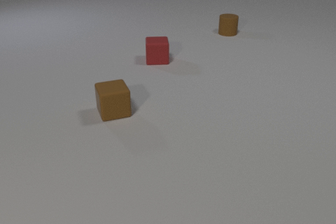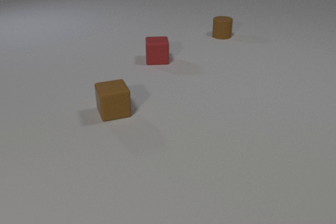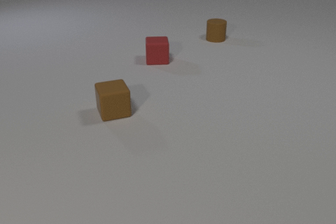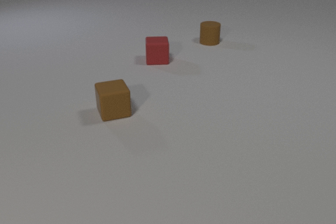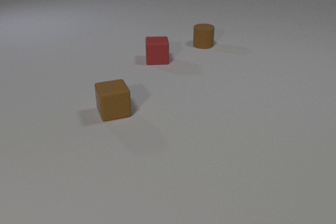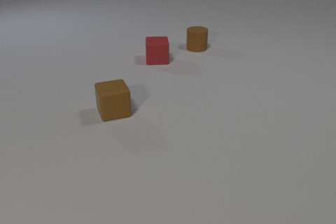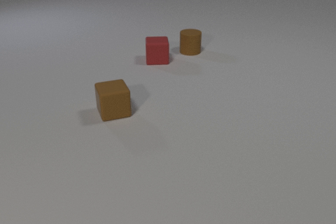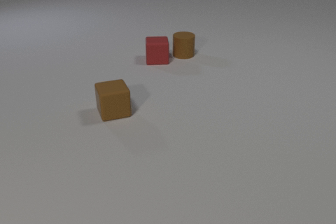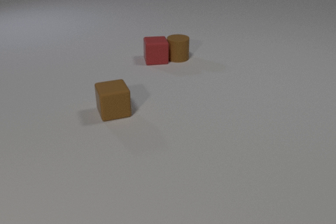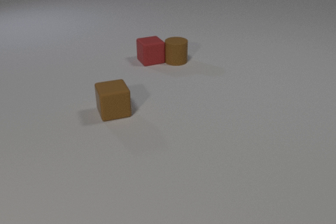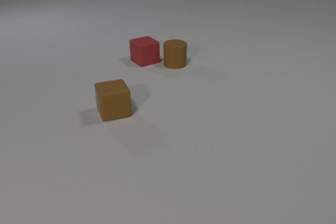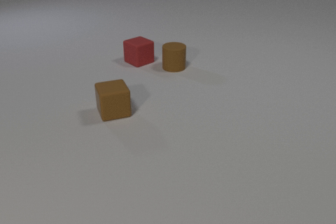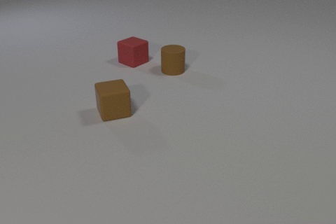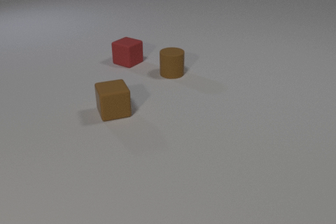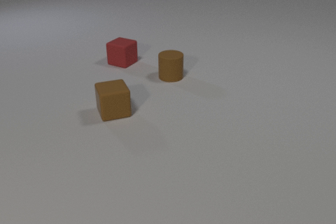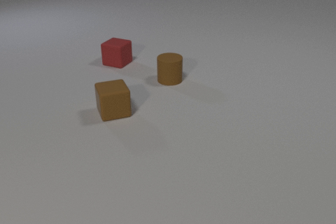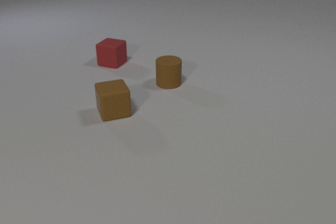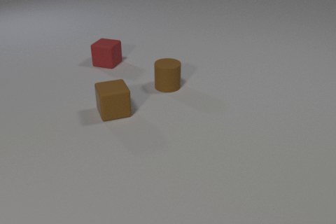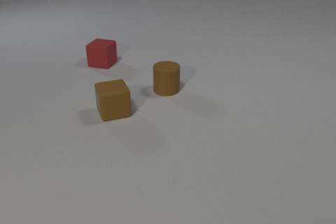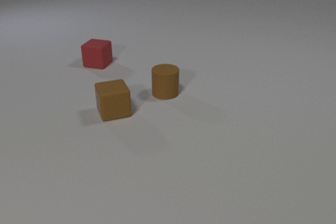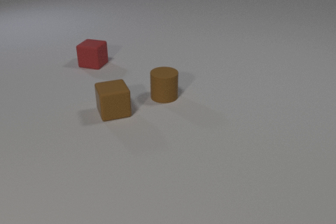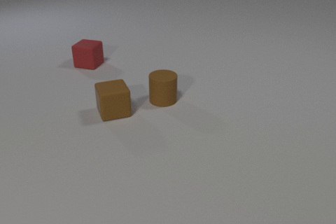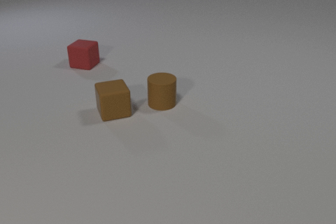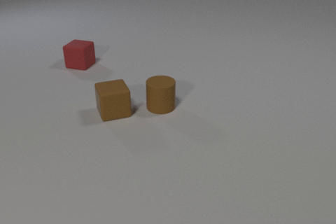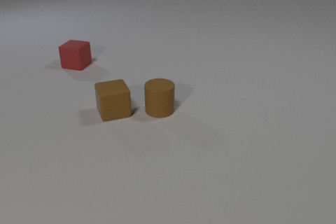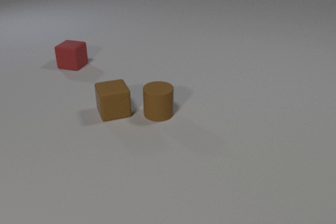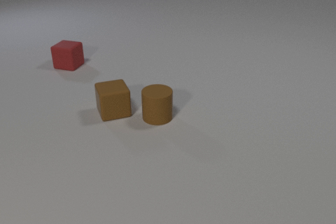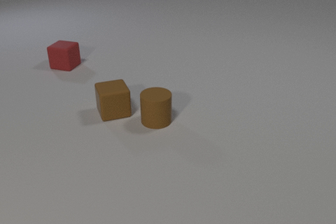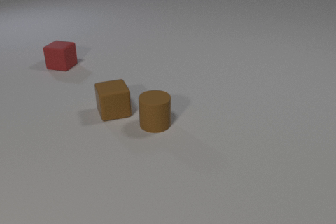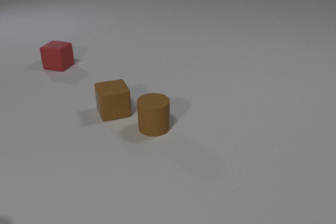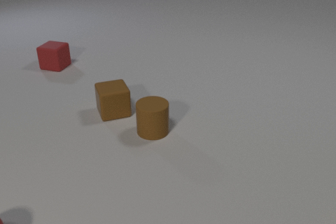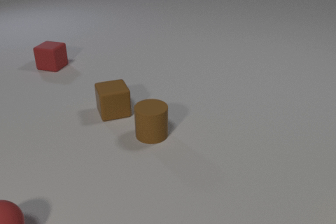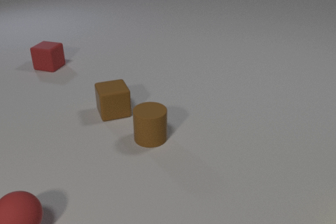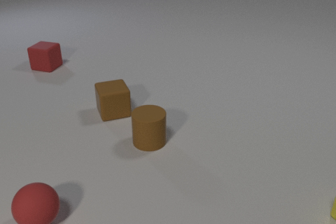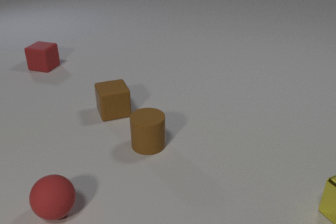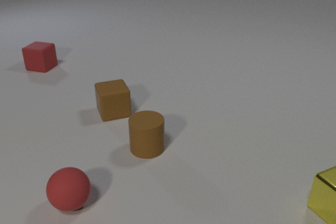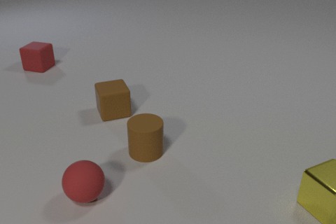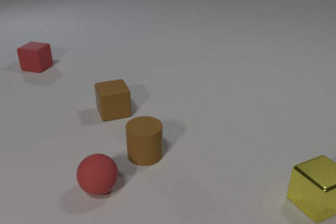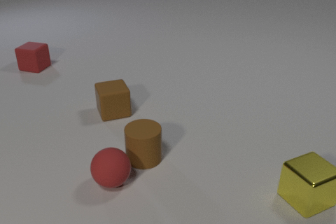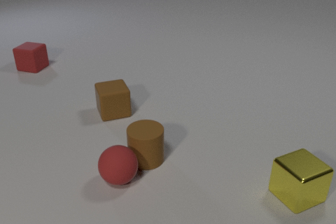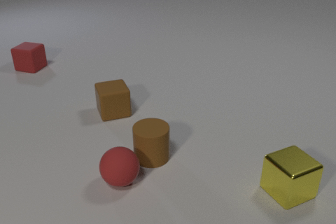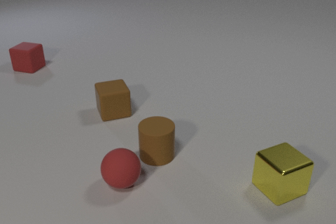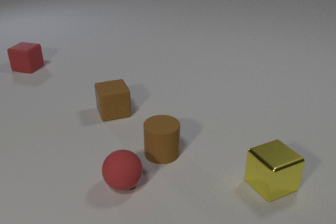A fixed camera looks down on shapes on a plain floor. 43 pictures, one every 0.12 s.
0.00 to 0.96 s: The brown rubber cylinder slides toward the camera and to the left. The brown rubber cylinder and the red rubber cube collide.
0.96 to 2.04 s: The brown rubber cylinder slides toward the camera. The red rubber cube slides to the left, spins so that its near face slides to the right, counterclockwise seen from above.
2.04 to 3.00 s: The brown rubber cylinder slides toward the camera. The red rubber cube slides to the left.
3.00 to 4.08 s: The brown rubber cylinder slides toward the camera. The red rubber cube slides to the left. The red rubber sphere comes in at the left edge, rolls to the right. The yellow metal cube comes in at the right edge, slides to the left.
4.08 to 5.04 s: The brown rubber cylinder slides toward the camera and to the right. The red rubber cube slides to the left. The red rubber sphere rolls to the right and away from the camera. The yellow metal cube slides to the left. The brown rubber cylinder and the red rubber sphere collide.
Are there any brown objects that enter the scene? no.
How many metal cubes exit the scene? 0.
What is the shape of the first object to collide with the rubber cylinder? cube.
